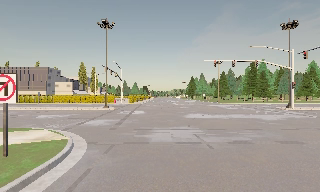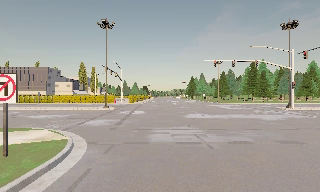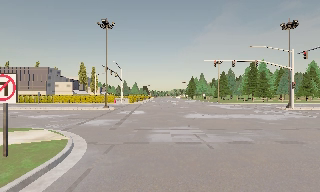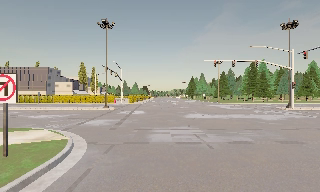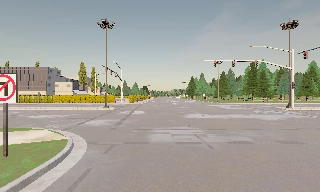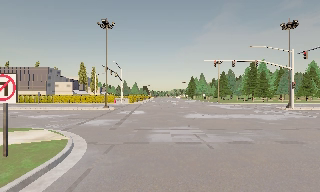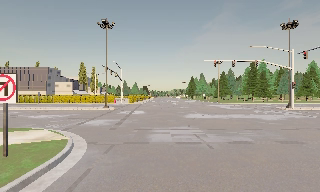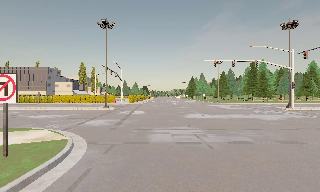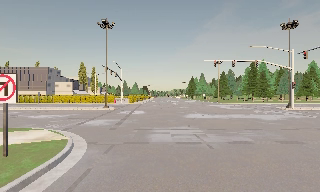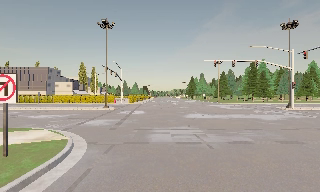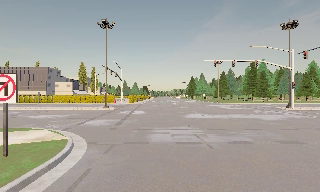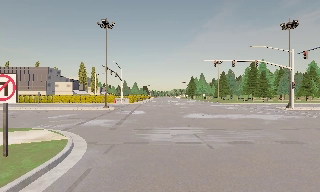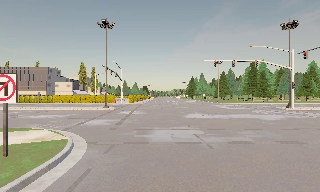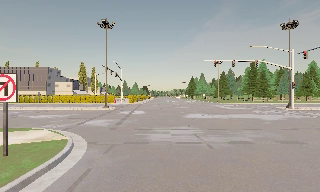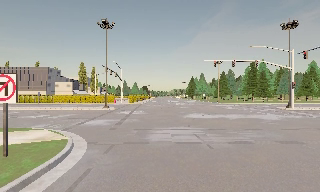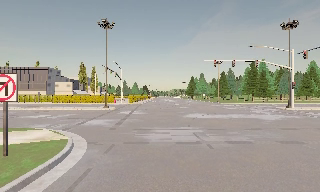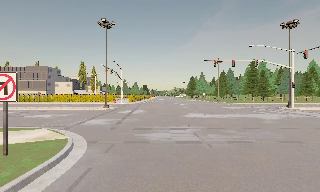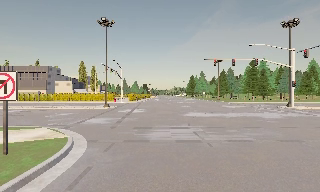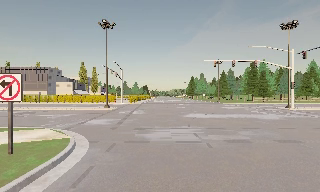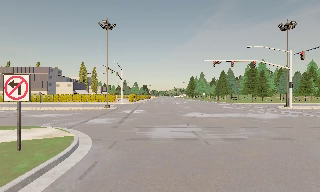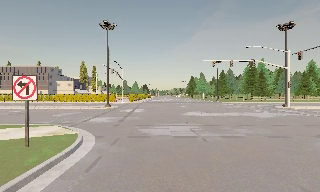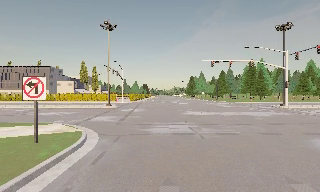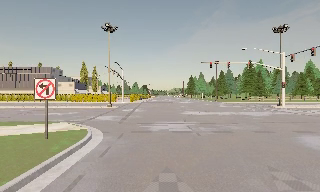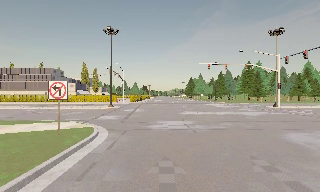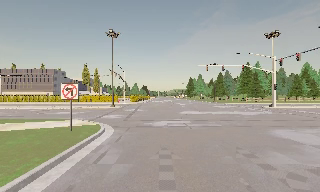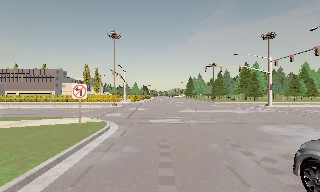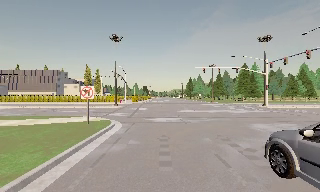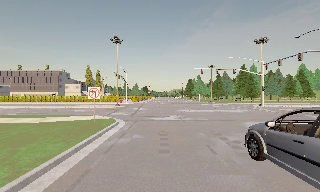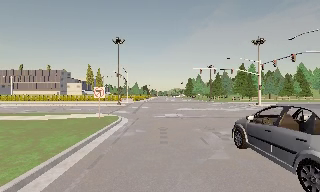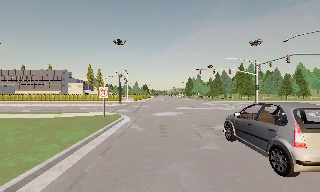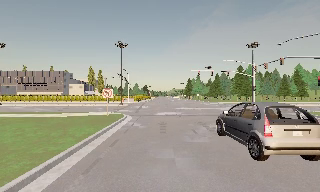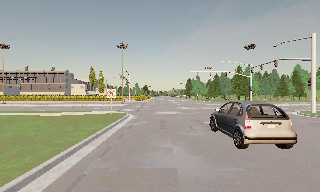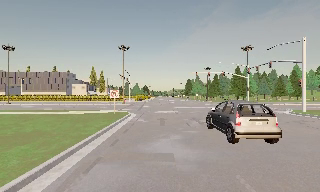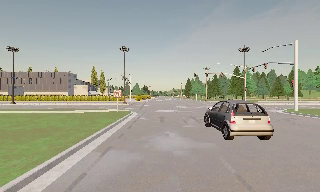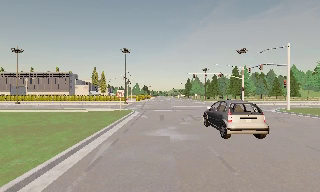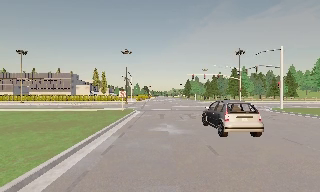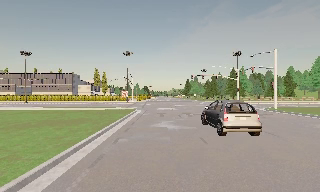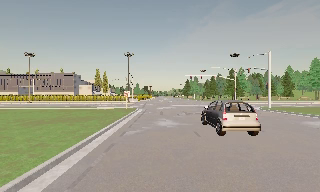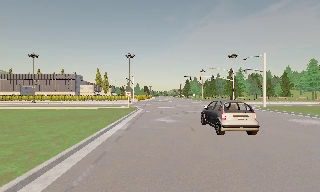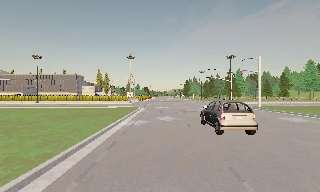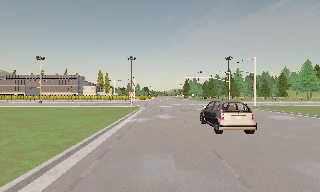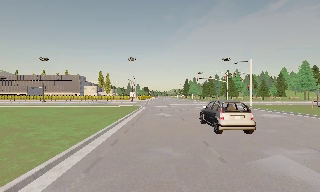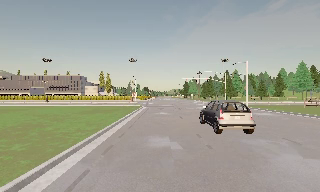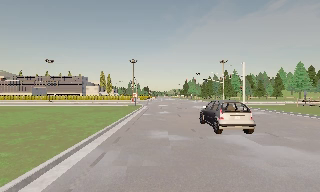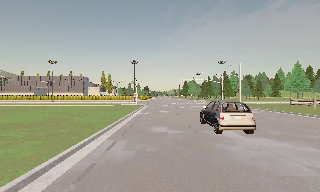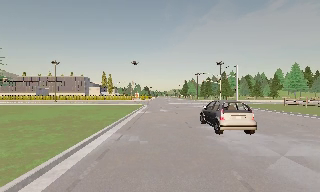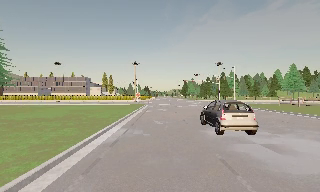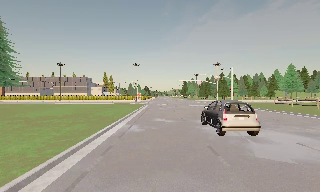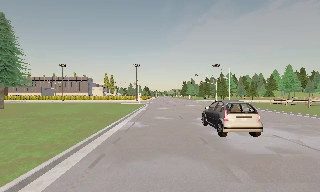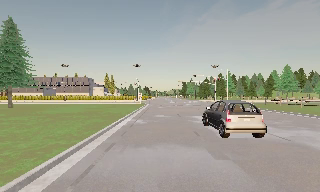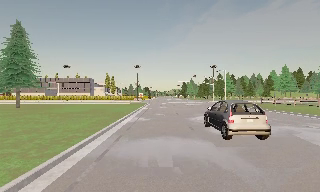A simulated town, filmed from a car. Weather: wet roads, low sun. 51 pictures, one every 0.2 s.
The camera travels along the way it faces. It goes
backward.
0.0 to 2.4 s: The camera keeps its place and its aim.
2.4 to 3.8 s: The camera shifts only a little, or ends up much as it began.
3.8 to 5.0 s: The camera travels backward, about 4 m, so what stands in front gets smaller. It gains speed.
5.0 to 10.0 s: The camera travels backward, about 25 m, so what stands in front gets smaller.
The film runs backward here.
